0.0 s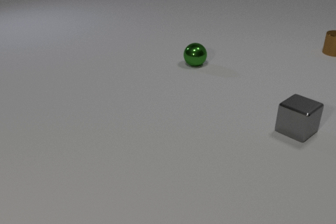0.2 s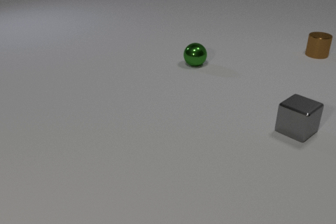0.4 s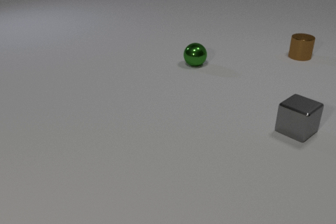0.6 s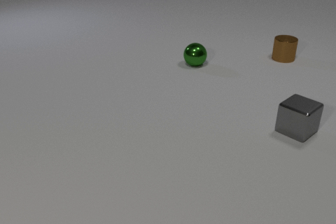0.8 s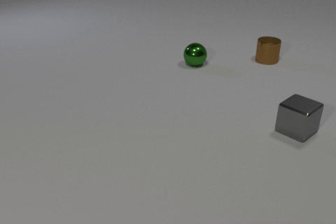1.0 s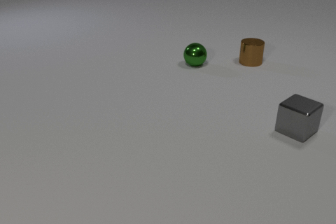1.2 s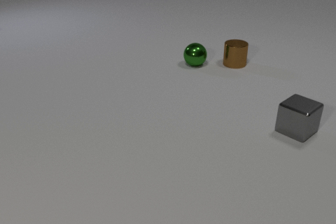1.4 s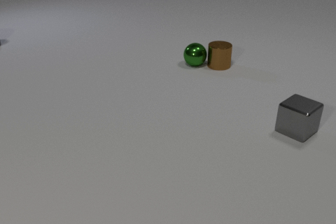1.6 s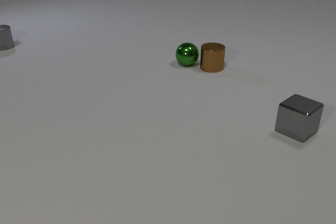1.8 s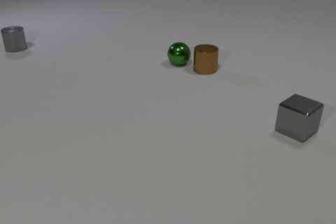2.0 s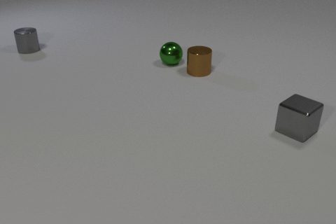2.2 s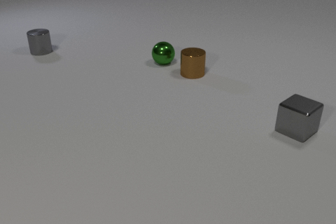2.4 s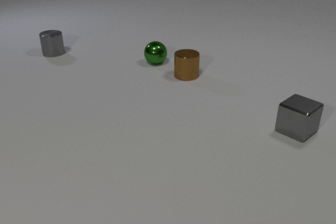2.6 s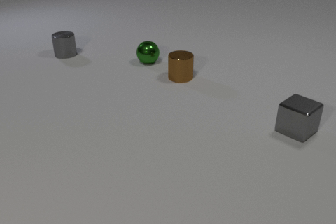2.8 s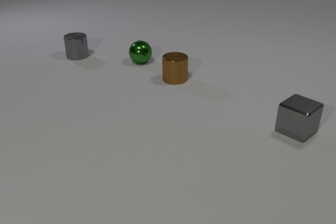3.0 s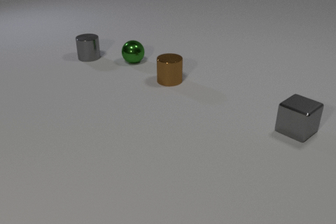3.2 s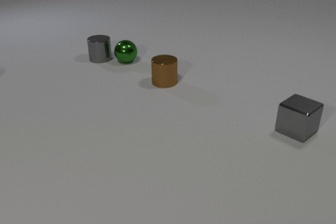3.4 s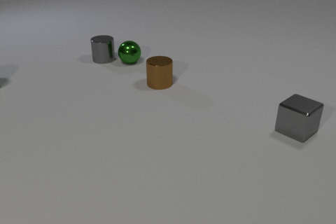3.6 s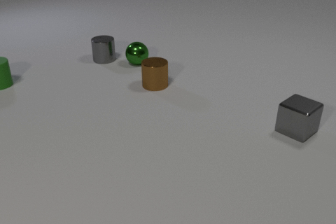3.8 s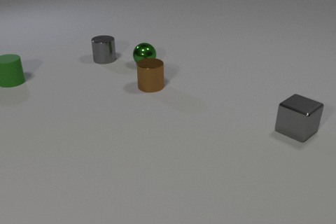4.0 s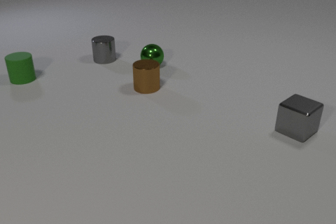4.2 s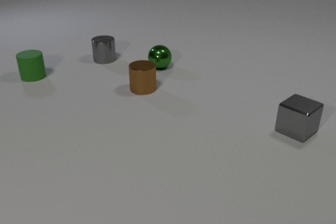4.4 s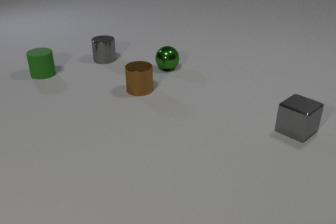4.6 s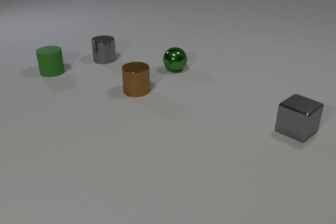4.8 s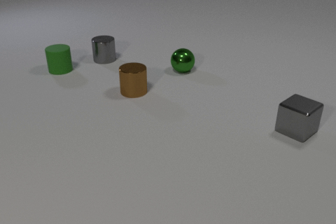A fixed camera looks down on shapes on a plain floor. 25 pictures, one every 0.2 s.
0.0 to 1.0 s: The brown metal cylinder slides to the left and toward the camera.
1.0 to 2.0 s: The brown metal cylinder slides to the left and toward the camera. The green metal sphere rolls to the left. The gray metal cylinder comes in at the left edge, slides to the right and toward the camera. The brown metal cylinder and the green metal sphere collide.
2.0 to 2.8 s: The brown metal cylinder slides to the left and toward the camera. The green metal sphere rolls to the left. The gray metal cylinder slides to the right and toward the camera.
2.8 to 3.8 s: The brown metal cylinder slides to the left and toward the camera. The green metal sphere rolls toward the camera. The gray metal cylinder slides to the right and toward the camera. The green rubber cylinder comes in at the left edge, slides to the right. The green metal sphere and the gray metal cylinder collide.
3.8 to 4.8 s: The brown metal cylinder slides to the left and toward the camera. The green metal sphere rolls to the right and toward the camera. The green rubber cylinder slides to the right.
What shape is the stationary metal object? cube.
What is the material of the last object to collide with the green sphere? metal.
What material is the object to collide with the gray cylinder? metal.
